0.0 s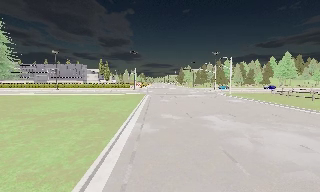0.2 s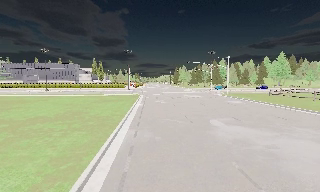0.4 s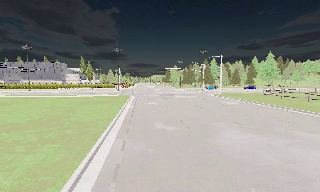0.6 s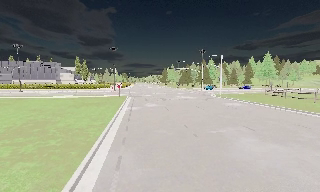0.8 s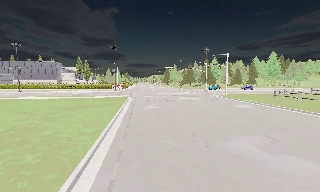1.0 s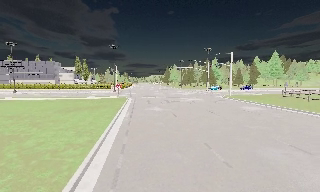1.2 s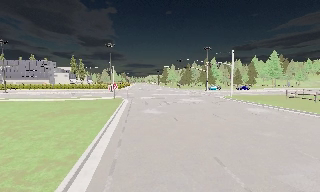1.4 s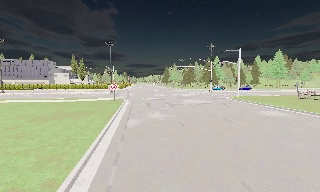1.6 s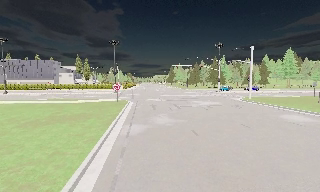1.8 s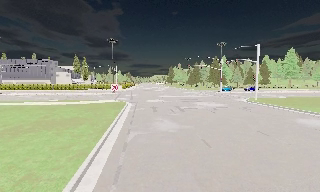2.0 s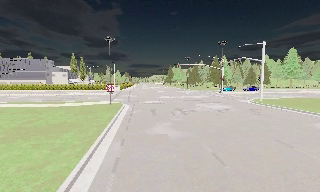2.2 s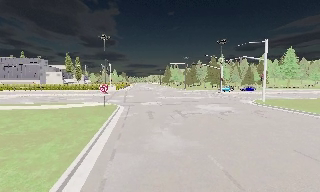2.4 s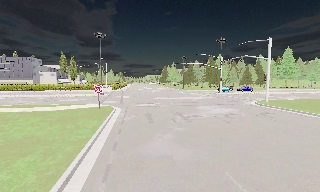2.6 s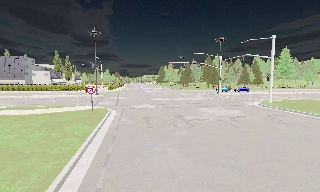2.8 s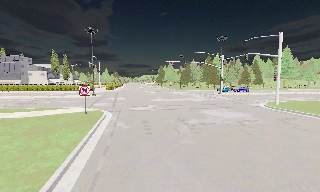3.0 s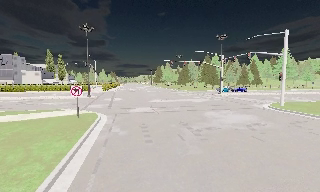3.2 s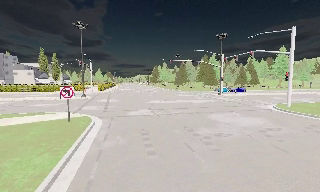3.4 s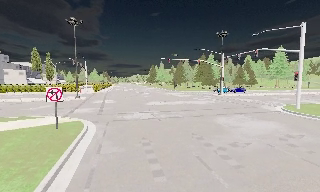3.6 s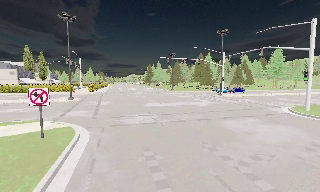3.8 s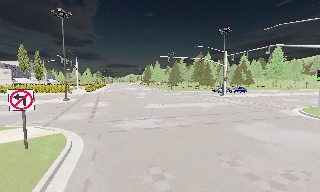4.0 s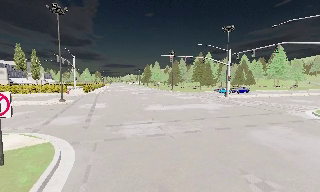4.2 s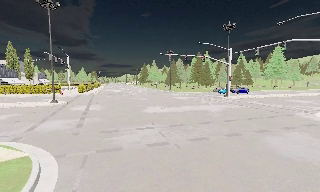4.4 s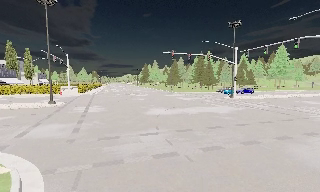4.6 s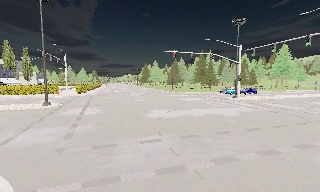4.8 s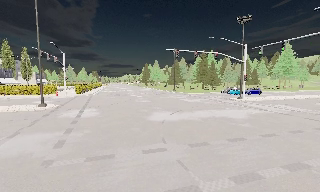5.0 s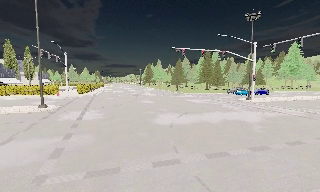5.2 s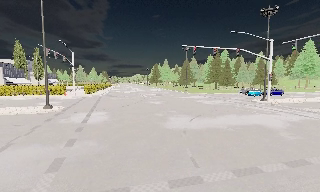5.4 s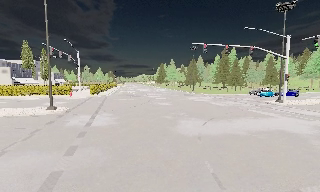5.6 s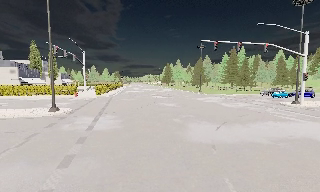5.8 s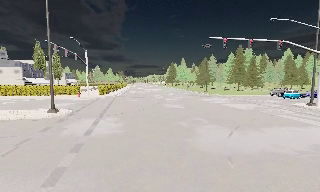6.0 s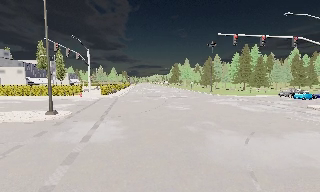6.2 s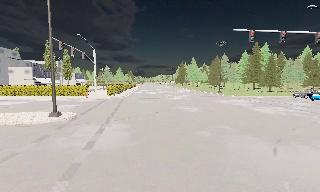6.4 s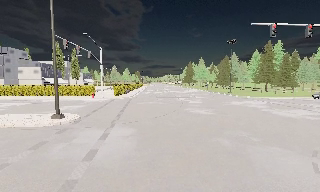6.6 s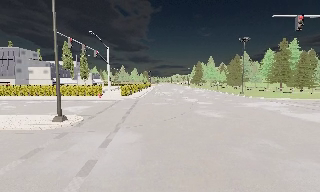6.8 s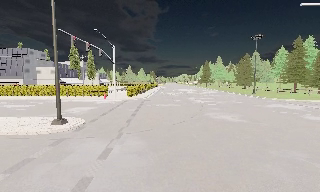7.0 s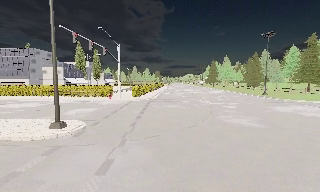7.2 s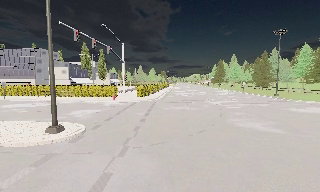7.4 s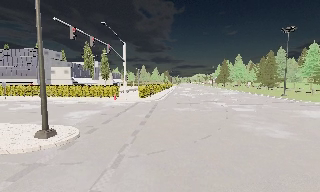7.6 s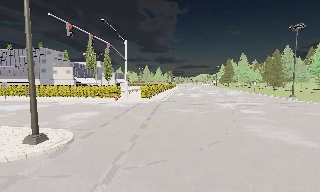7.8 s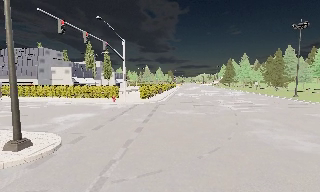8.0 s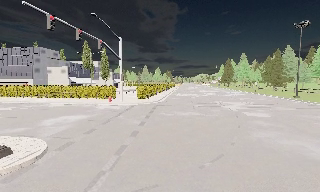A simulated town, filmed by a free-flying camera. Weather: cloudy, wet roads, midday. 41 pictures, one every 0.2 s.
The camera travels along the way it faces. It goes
forward.
0.0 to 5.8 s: The camera travels forward, about 35 m, so what stands in front looms larger.
5.8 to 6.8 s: The camera swings to its left by about 10 degrees, and the scene slides to the right. It travels forward, about 5 m, so what stands in front looms larger.
6.8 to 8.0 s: The camera travels forward, about 5 m, so what stands in front looms larger.
The film runs forward here.
